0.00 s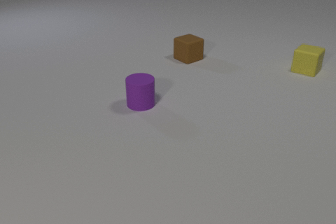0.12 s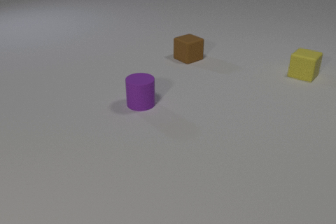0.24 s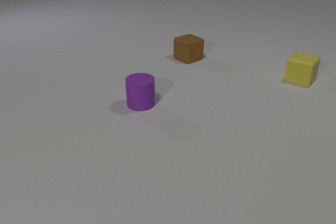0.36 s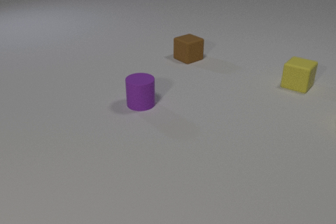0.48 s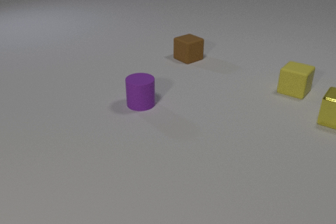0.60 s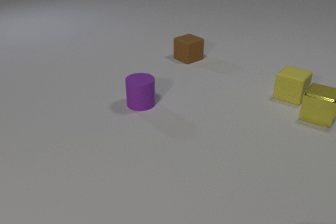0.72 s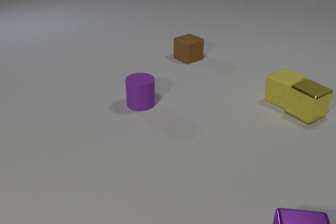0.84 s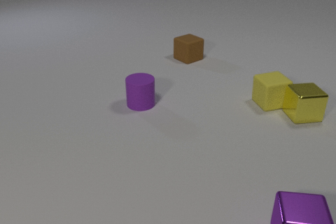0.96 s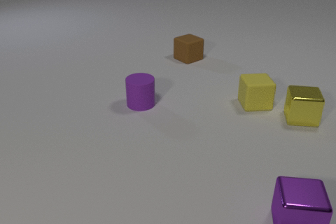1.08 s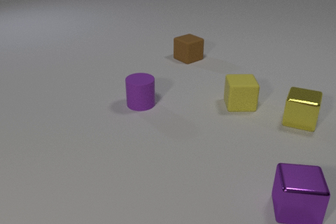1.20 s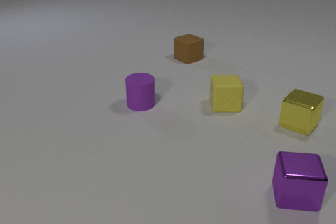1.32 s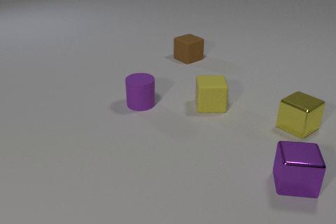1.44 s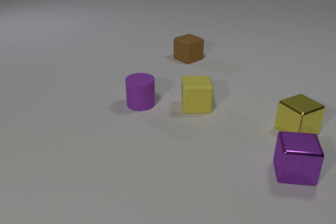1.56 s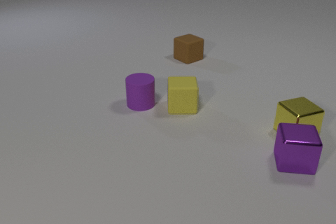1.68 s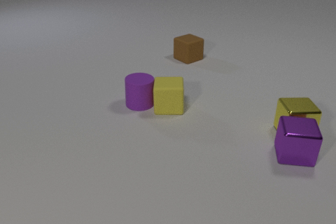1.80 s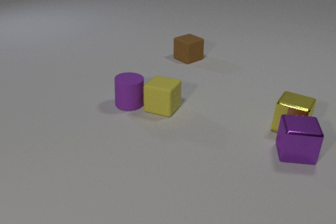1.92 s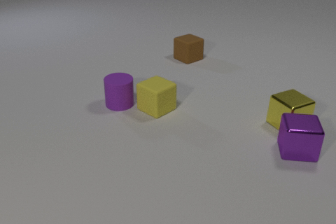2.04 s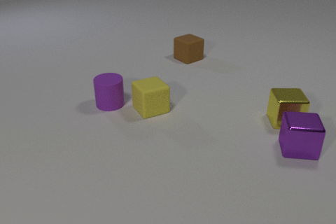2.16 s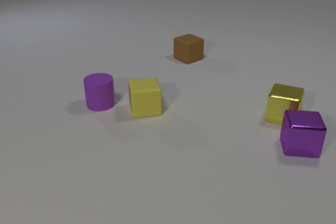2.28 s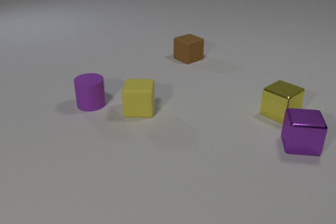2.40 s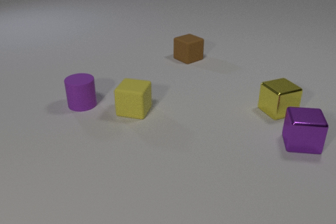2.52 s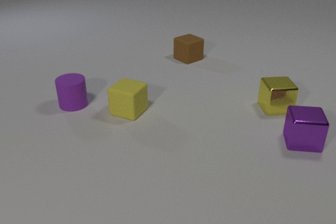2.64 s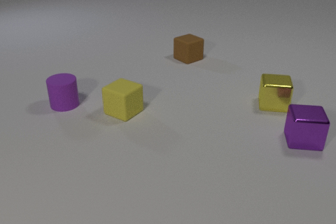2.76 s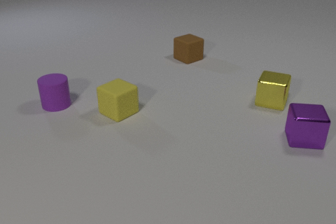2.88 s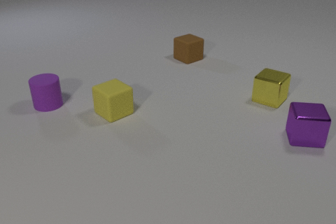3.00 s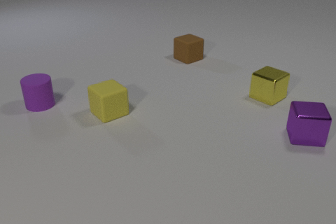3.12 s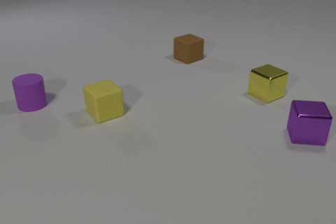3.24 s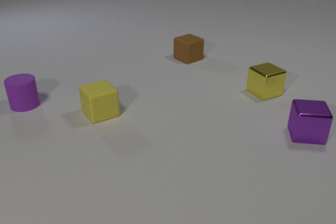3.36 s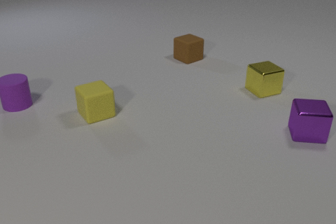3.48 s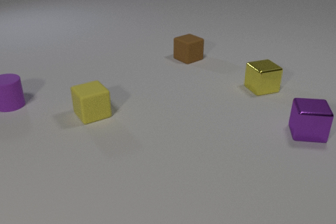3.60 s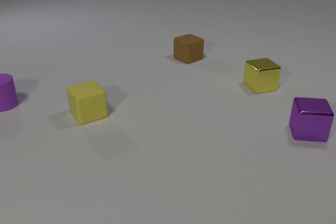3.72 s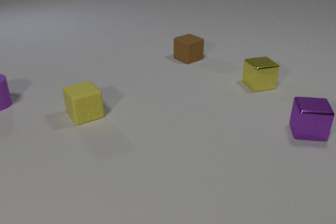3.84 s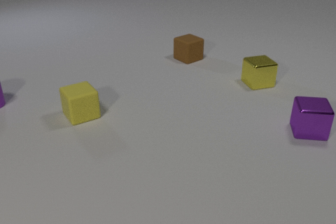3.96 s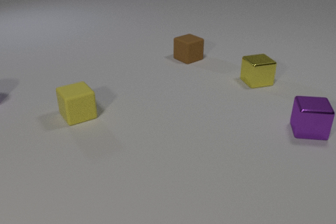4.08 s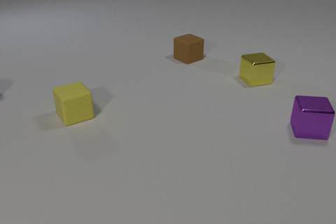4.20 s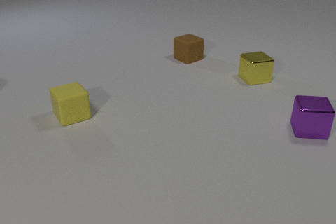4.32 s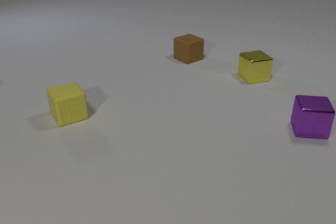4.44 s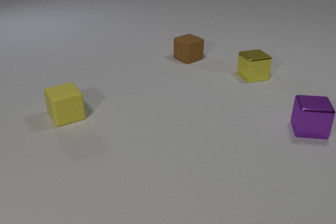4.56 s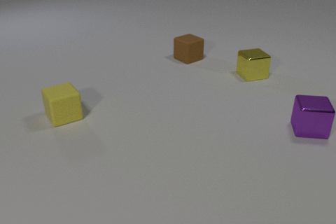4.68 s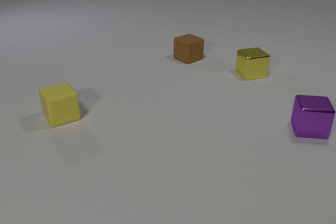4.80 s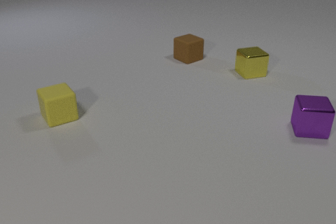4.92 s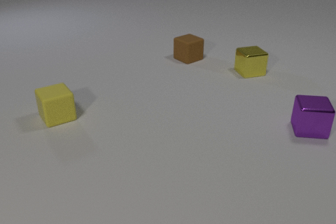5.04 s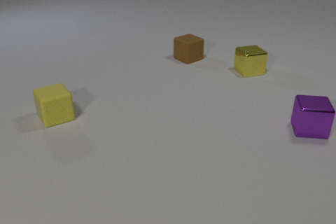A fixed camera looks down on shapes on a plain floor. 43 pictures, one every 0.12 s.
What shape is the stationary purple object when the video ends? cube.
What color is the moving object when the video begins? yellow.
What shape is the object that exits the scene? cylinder.
0.00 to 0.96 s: The yellow metal cube comes in at the right edge, slides to the left, spins so that its near face slides to the left, clockwise seen from above. The yellow rubber cube slides toward the camera and to the left, spins so that its near face slides to the left, clockwise seen from above. The purple metal cube comes in at the bottom edge, slides away from the camera. The yellow metal cube and the yellow rubber cube collide.
0.96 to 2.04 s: The yellow metal cube slides to the left and toward the camera, spins so that its near face slides to the left, clockwise seen from above. The yellow rubber cube slides to the left, spins clockwise seen from above by about 75 degrees, its near face sliding to the left. The purple metal cube slides away from the camera. The purple rubber cylinder slides to the left. The yellow metal cube and the purple metal cube collide. The yellow rubber cube and the purple rubber cylinder collide.
2.04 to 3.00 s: The yellow metal cube slides away from the camera and to the left, spins so that its near face slides to the left, clockwise seen from above. The yellow rubber cube slides to the left, spins so that its near face slides to the left, clockwise seen from above. The purple metal cube slides away from the camera. The purple rubber cylinder slides to the left.
3.00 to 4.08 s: The yellow metal cube slides away from the camera, spins clockwise seen from above by about 30 degrees, its near face sliding to the left. The yellow rubber cube slides to the left. The purple metal cube slides away from the camera. The purple rubber cylinder slides to the left, leaves at the left edge.
4.08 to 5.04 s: The yellow metal cube slides away from the camera. The yellow rubber cube slides to the left.
